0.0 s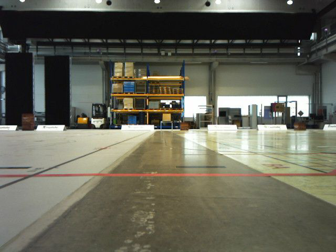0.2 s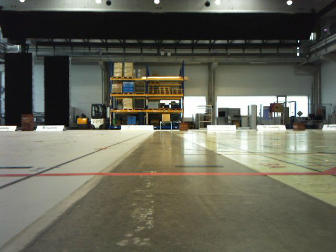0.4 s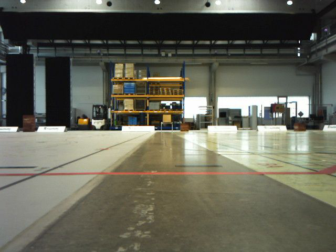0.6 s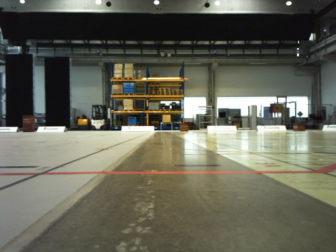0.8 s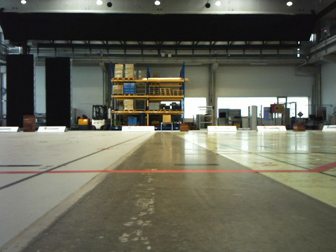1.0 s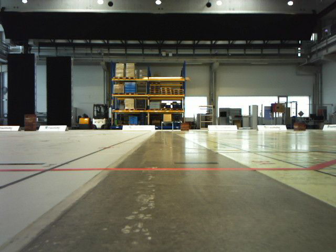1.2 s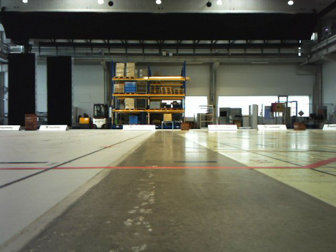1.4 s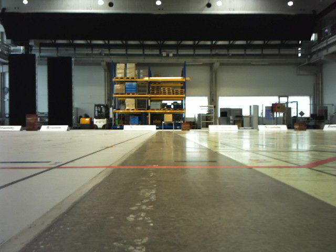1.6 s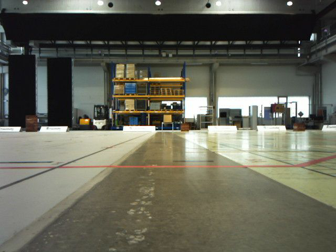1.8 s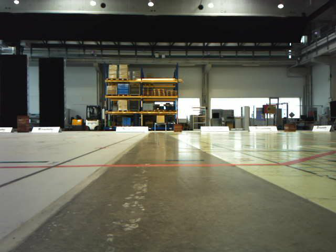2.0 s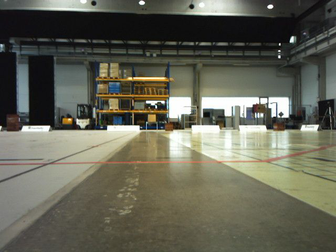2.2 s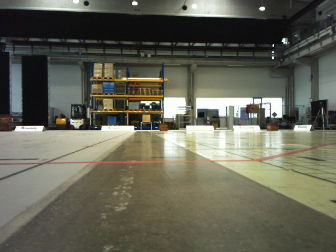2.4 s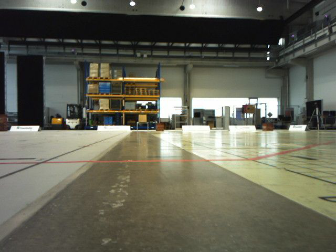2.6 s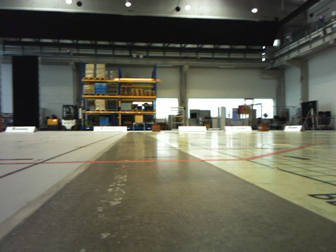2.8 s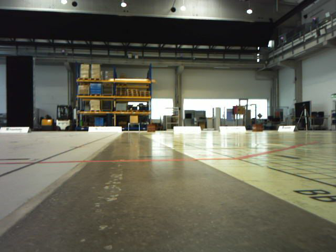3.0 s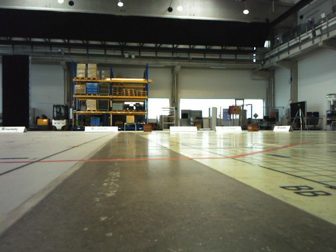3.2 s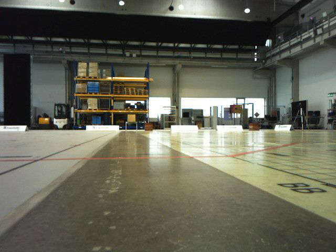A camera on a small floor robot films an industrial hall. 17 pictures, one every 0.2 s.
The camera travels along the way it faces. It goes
backward.
0.0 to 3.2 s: The camera travels backward, about 0.6 m, so what stands in front gets smaller.
The film runs backward here.
